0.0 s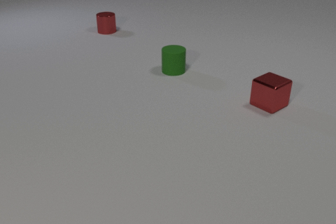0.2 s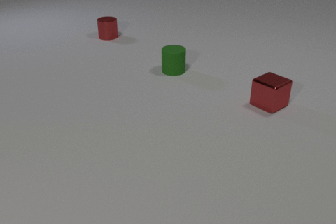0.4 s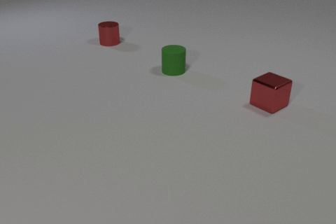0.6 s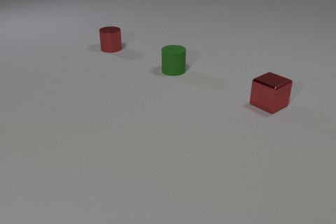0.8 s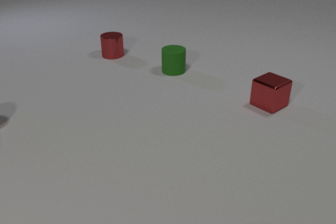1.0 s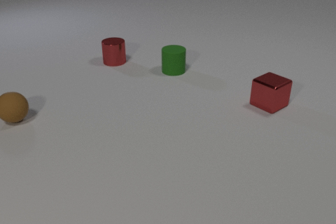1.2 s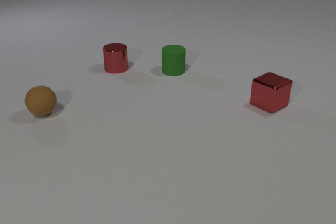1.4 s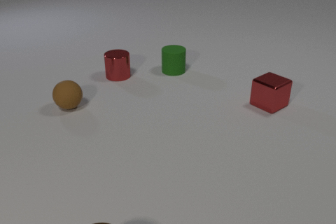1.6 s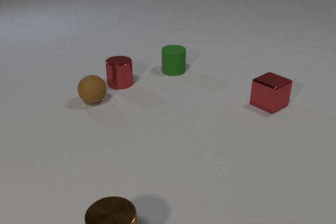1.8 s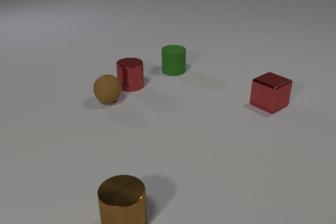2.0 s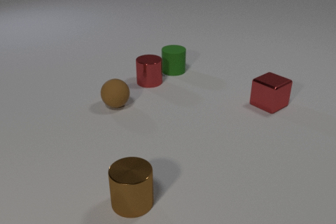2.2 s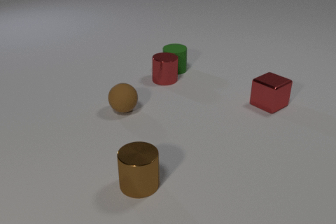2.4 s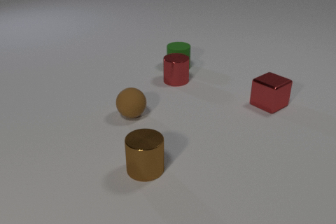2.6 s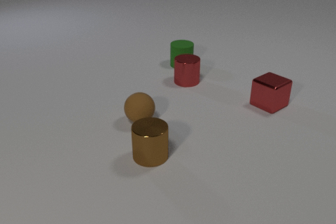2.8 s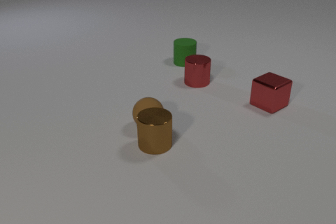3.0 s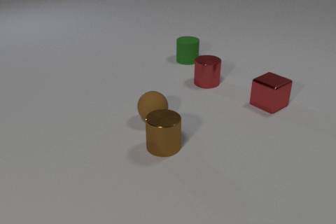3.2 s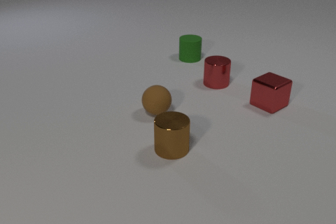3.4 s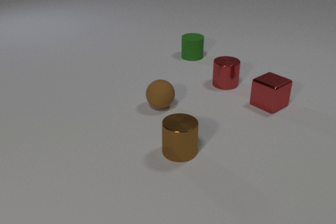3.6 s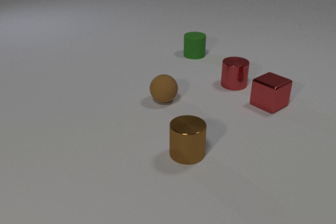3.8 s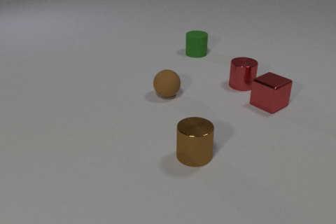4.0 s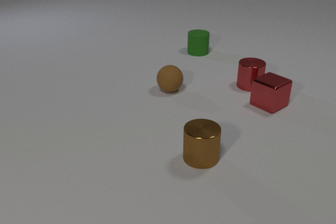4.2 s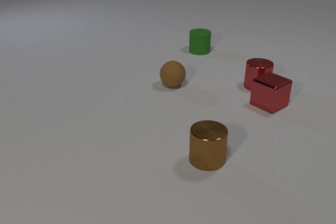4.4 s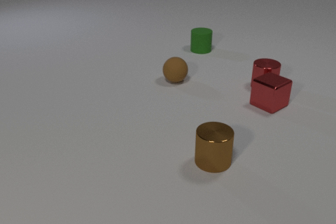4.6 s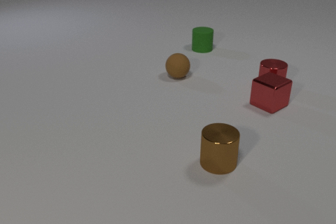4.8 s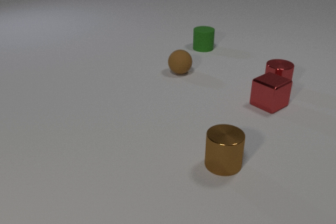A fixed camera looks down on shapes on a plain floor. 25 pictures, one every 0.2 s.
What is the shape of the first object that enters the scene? sphere.
How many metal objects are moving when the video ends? 2.
How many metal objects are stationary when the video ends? 1.
0.0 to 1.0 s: The red metal cylinder slides toward the camera. The brown rubber sphere comes in at the left edge, rolls to the right.
1.0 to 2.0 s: The red metal cylinder slides toward the camera and to the right. The brown rubber sphere rolls to the right. The brown metal cylinder comes in at the bottom edge, slides away from the camera. The red metal cylinder and the brown rubber sphere collide.
2.0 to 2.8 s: The red metal cylinder slides to the right. The brown rubber sphere rolls toward the camera and to the right. The green rubber cylinder slides away from the camera and to the right. The brown metal cylinder slides away from the camera. The red metal cylinder and the green rubber cylinder collide. The brown rubber sphere and the brown metal cylinder collide.
2.8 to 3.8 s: The red metal cylinder slides to the right. The brown rubber sphere rolls away from the camera. The green rubber cylinder slides away from the camera and to the right. The brown metal cylinder slides to the right and toward the camera.
3.8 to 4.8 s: The red metal cylinder slides to the right. The brown rubber sphere rolls away from the camera. The green rubber cylinder slides away from the camera and to the right. The brown metal cylinder slides to the right.
